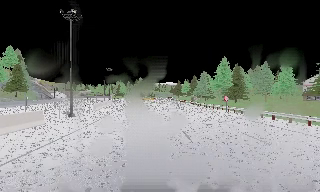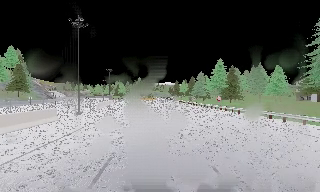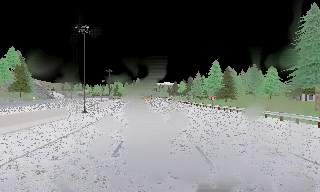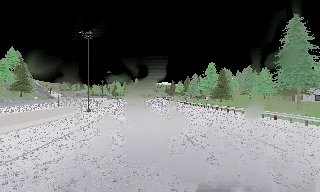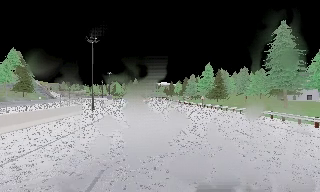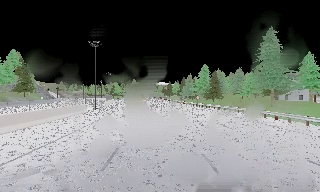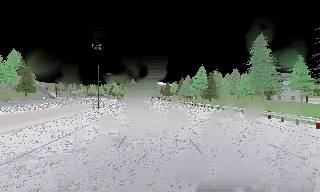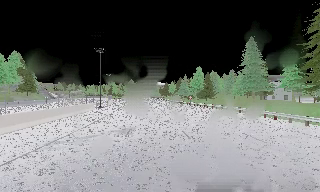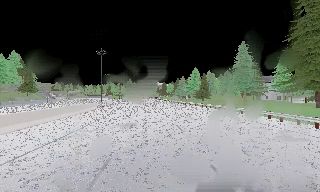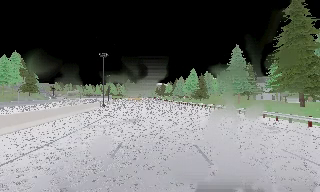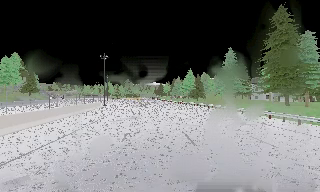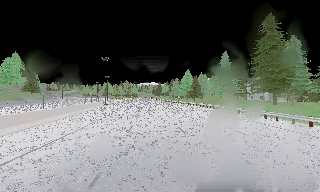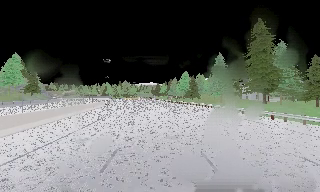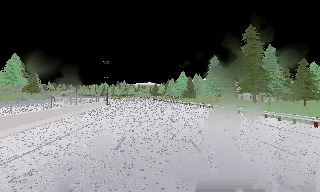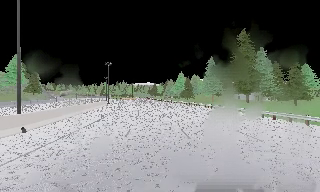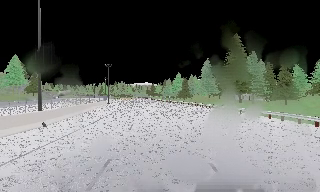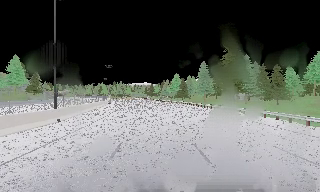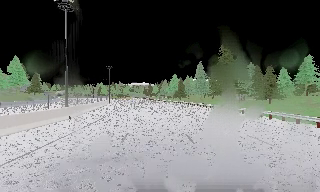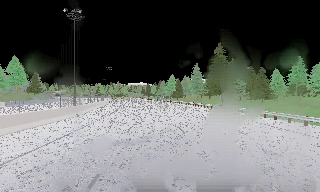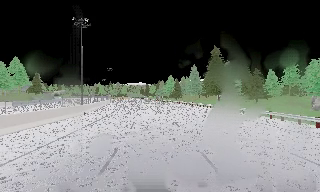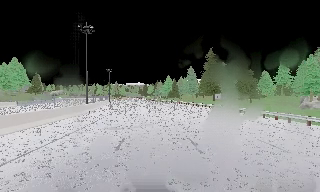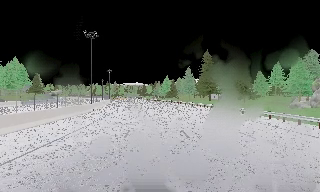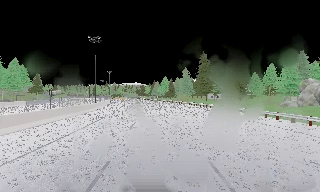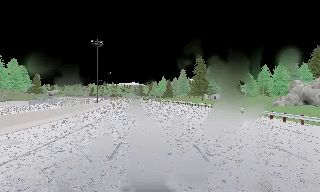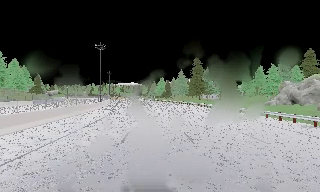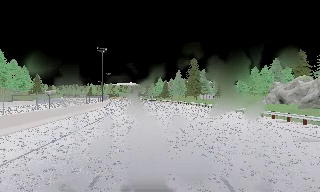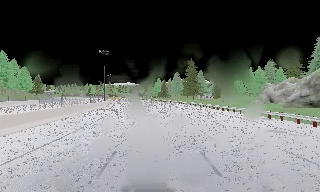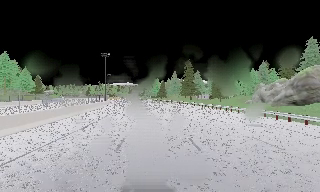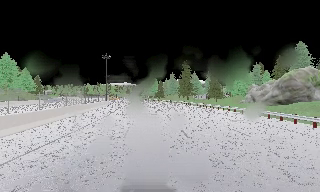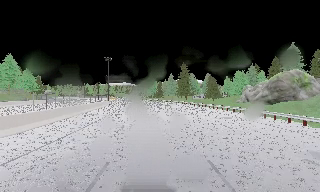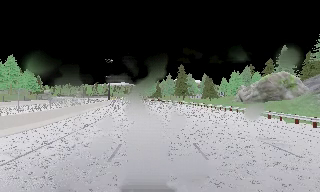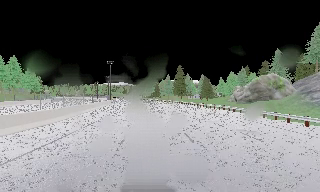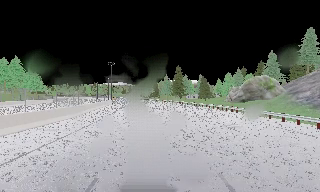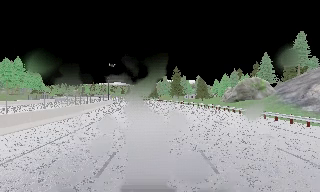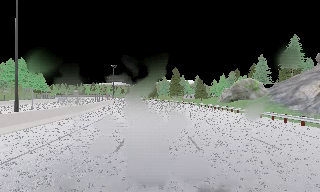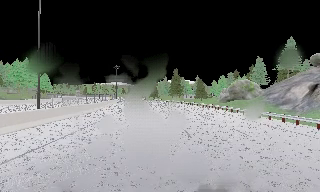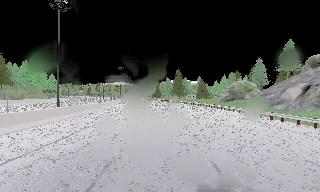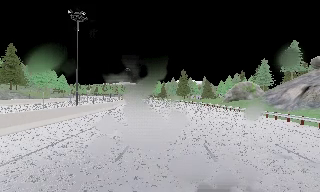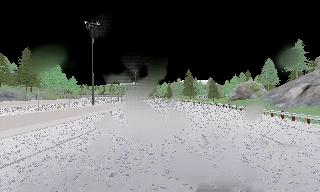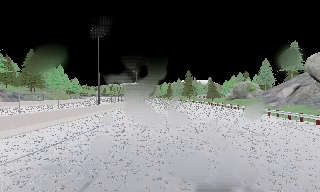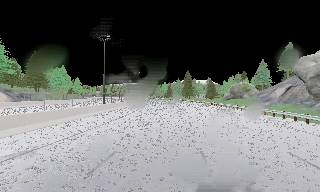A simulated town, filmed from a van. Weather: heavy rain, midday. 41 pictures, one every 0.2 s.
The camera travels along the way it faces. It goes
backward.
0.0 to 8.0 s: The camera pans to its right, which is clockwise from overhead, by about 15 degrees. It travels backward, about 85 m, so what stands in front gets smaller.
The film runs backward here.
